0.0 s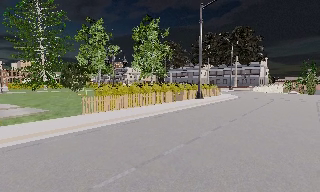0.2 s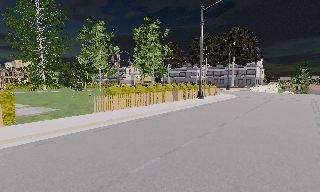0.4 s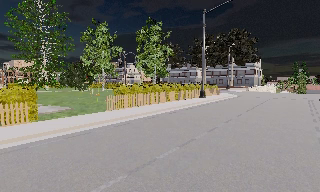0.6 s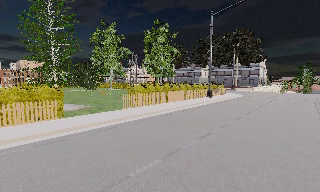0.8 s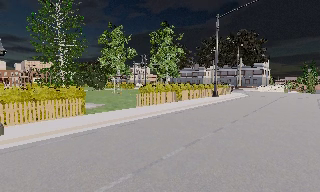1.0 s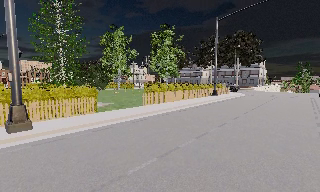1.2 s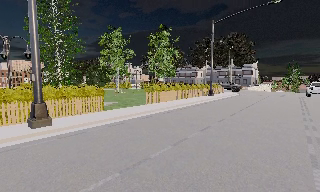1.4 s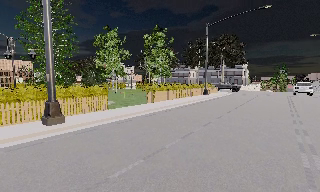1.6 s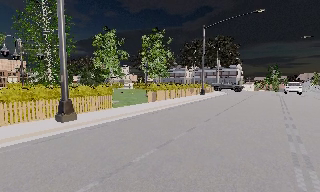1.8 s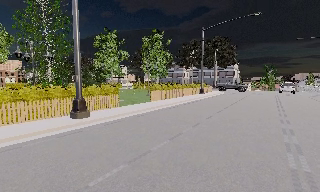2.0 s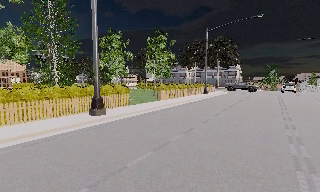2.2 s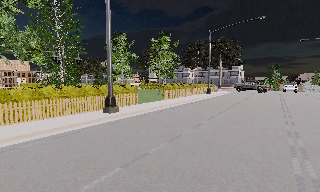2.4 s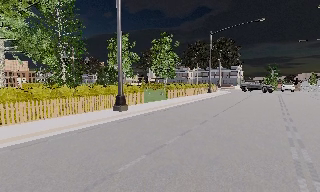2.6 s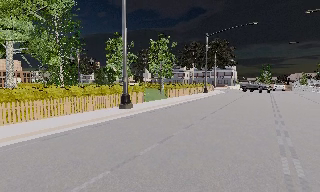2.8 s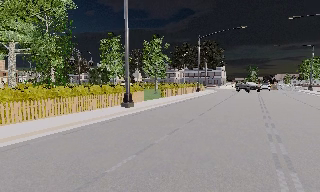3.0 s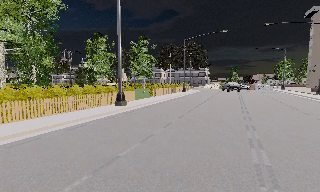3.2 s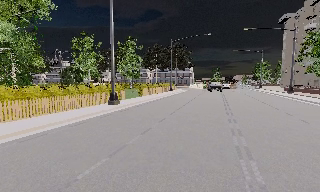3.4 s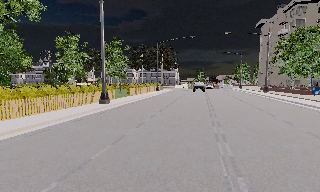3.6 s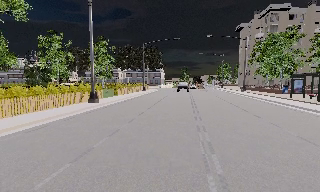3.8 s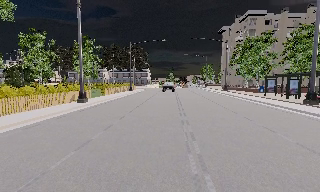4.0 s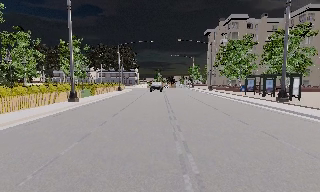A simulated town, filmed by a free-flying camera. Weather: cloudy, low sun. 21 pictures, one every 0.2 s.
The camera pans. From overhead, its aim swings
clockwise.
0.0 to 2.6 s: The camera travels backward and to its left, about 12 m, so what stands in front gets smaller.
2.6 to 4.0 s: The camera swings to its right by about 35 degrees, and the scene slides to the left. It travels backward, about 7 m.
The film runs forward here.
